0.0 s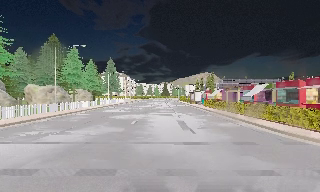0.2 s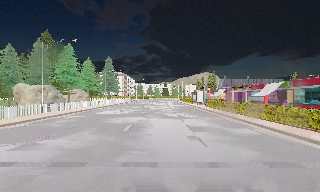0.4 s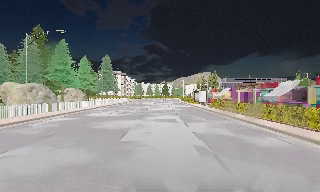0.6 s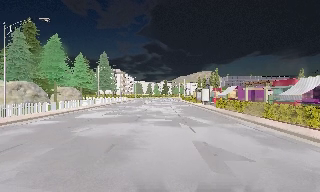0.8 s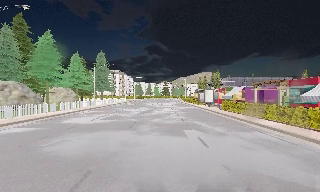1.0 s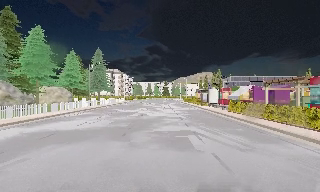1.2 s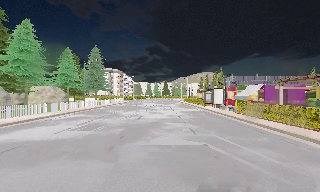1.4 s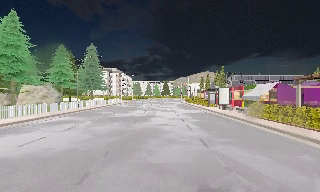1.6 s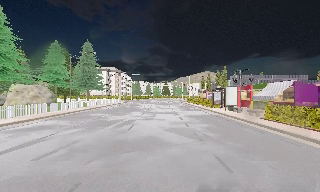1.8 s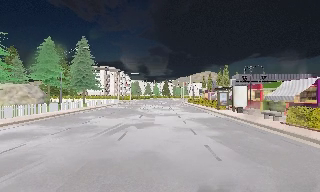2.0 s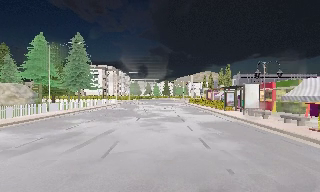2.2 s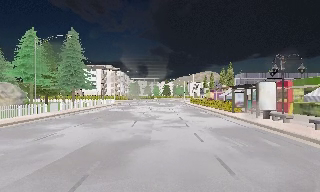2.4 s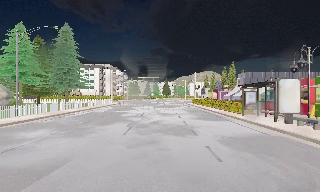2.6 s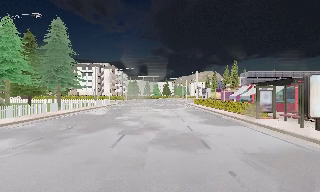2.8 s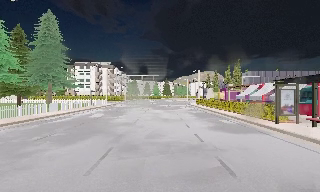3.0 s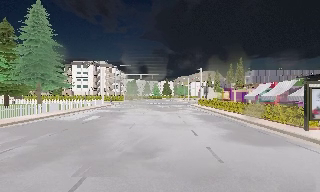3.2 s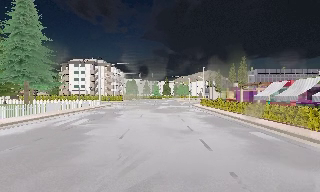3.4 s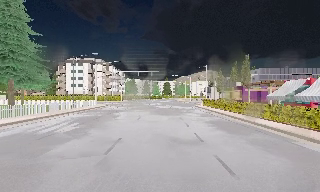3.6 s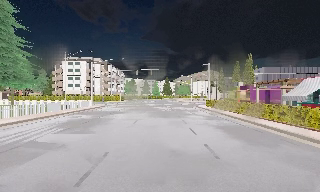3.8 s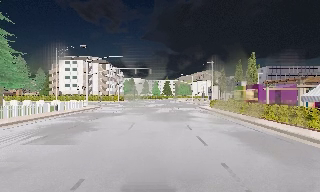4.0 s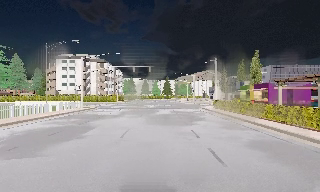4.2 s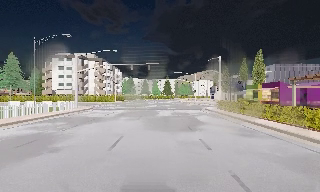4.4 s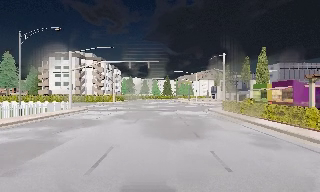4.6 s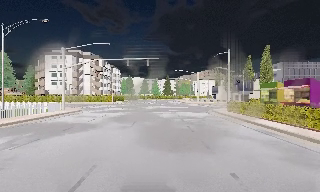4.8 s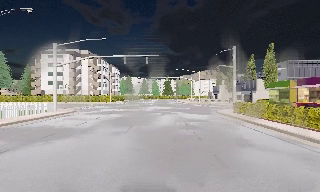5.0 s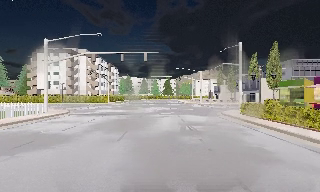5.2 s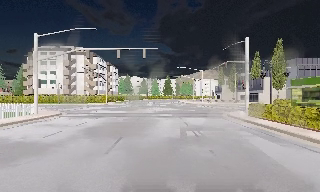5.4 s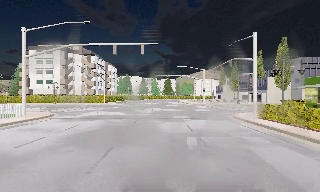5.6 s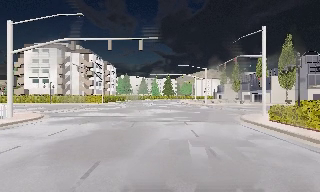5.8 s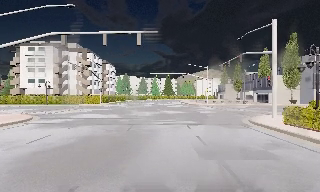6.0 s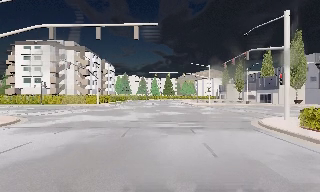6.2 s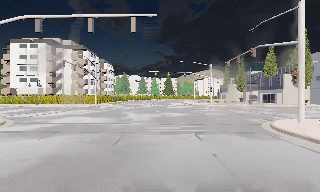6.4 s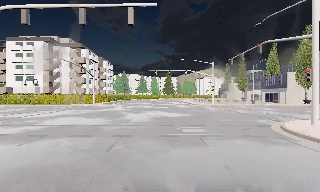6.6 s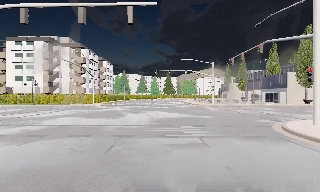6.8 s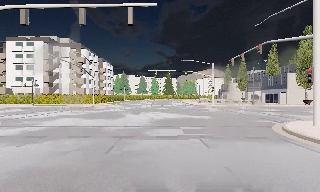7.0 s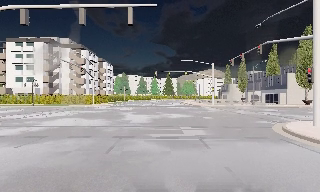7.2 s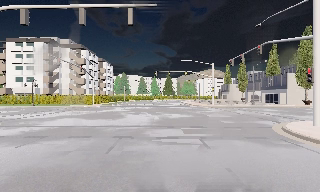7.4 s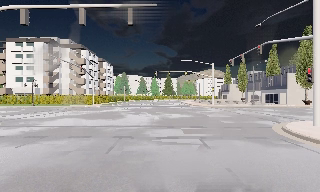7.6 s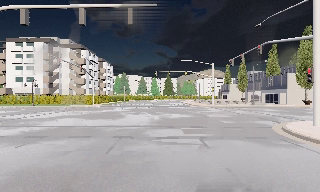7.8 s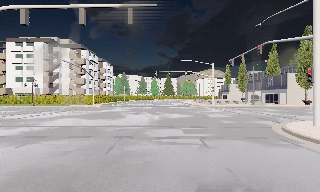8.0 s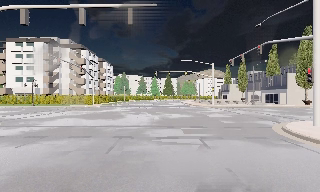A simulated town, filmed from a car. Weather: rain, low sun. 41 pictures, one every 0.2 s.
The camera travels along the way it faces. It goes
forward.
0.0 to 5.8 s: The camera travels forward, about 55 m, so what stands in front looms larger.
5.8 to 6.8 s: The camera travels forward, about 3.5 m, so what stands in front looms larger. It loses speed.
6.8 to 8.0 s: The camera keeps its place and its aim.
The film runs forward here.
